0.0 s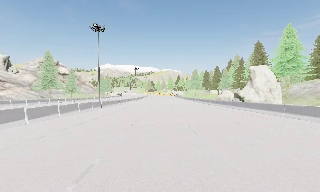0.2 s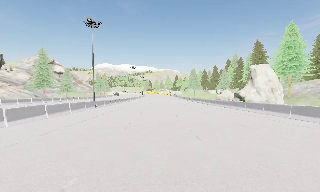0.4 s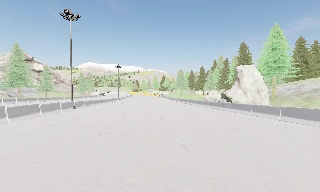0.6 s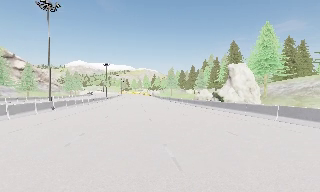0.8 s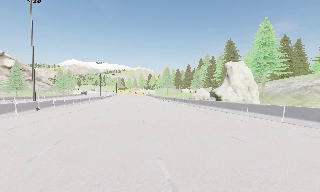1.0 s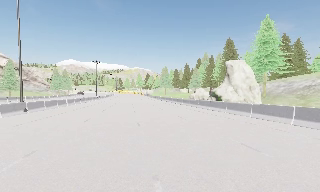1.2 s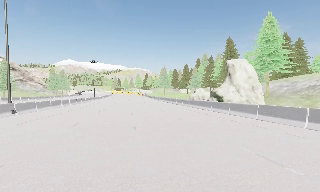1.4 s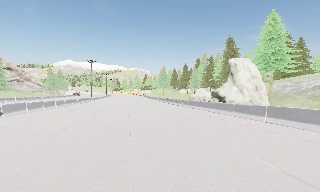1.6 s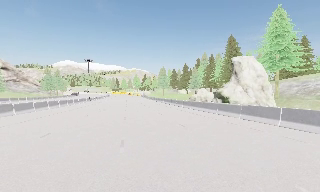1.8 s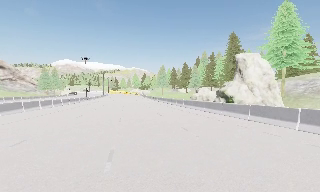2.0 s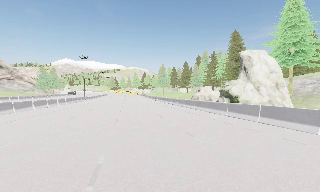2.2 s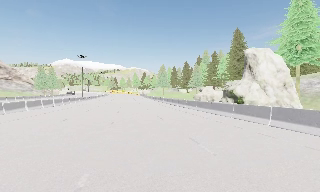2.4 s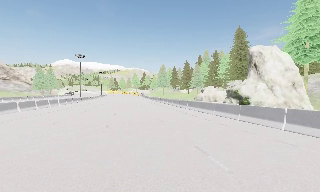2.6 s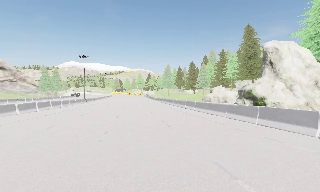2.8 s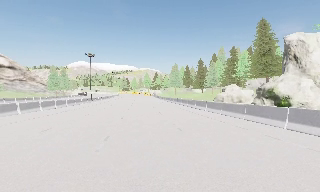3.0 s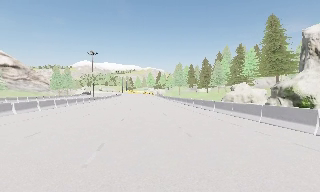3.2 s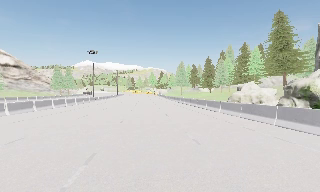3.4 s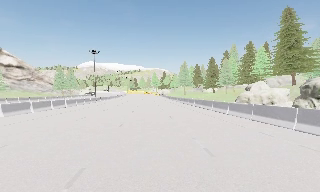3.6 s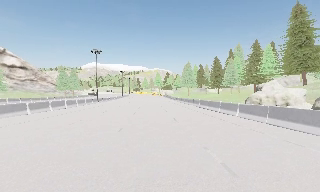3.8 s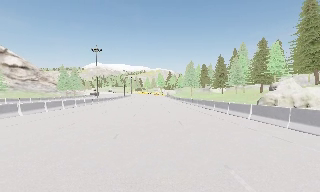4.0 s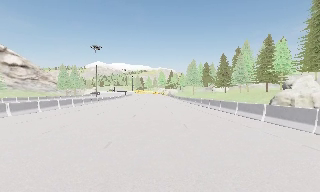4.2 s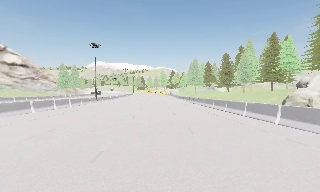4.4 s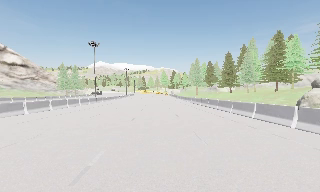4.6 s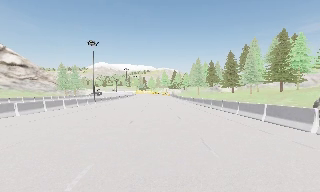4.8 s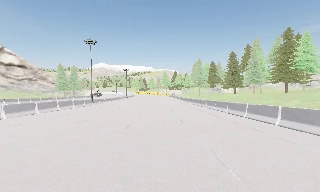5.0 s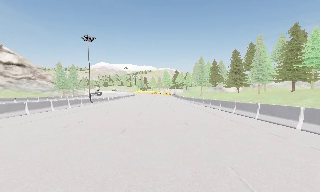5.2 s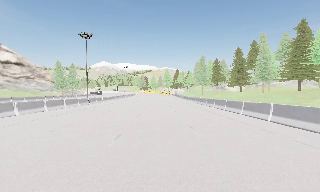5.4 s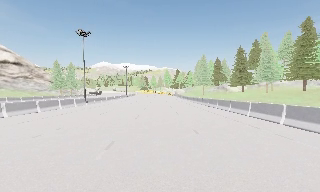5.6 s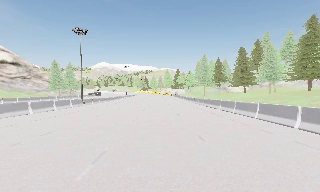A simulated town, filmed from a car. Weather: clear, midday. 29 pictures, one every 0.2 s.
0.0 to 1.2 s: The camera swings to its right by about 10 degrees, and the scene slides to the left. It travels forward, about 7 m, so what stands in front looms larger.
1.2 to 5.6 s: The scene slides to the right, as the camera pans about 10 degrees to its left. It travels forward, about 25 m, so what stands in front looms larger.
The film runs forward here.
